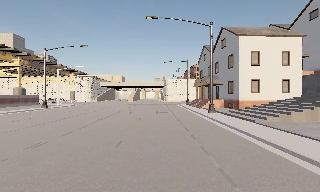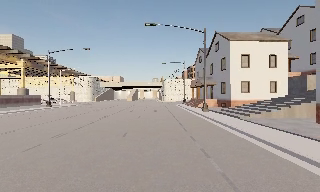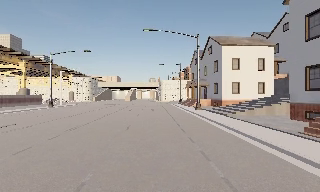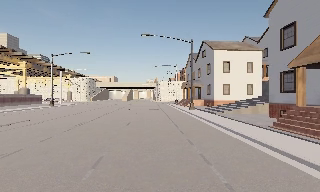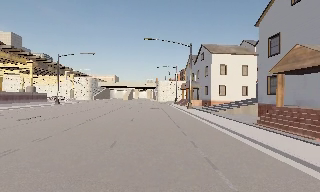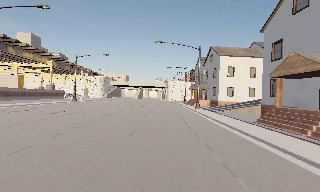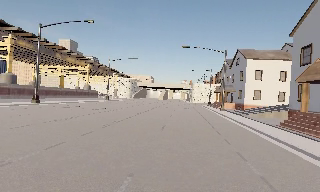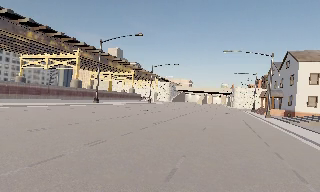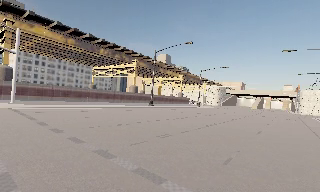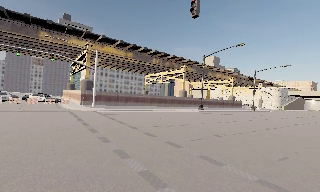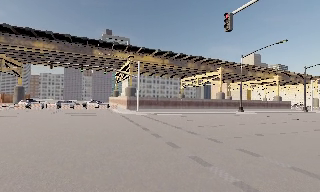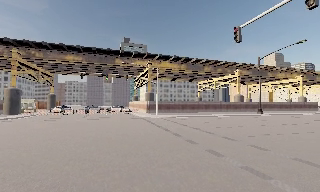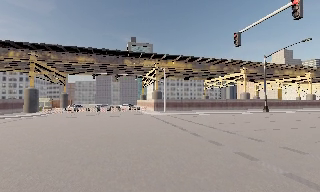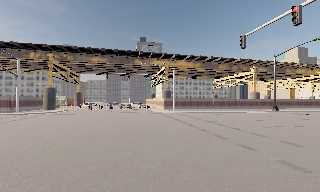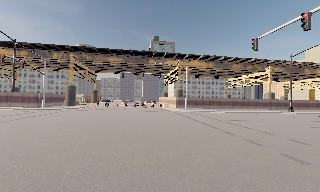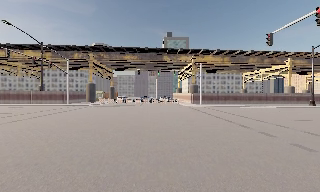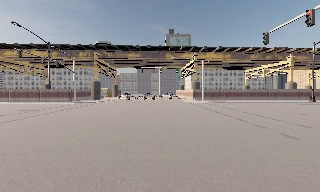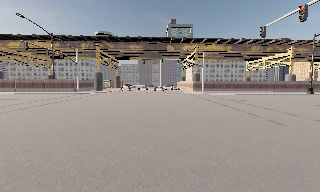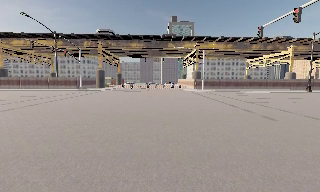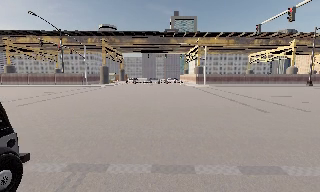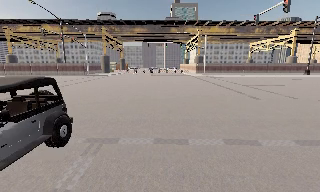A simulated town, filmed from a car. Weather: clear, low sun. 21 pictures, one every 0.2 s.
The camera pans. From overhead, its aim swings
counterclockwise.
The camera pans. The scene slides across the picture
to the right.
0.0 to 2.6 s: The scene slides to the right, as the camera pans about 80 degrees to its left. It travels backward, about 20 m.
2.6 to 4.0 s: The scene slides to the right, as the camera pans about 10 degrees to its left. It travels backward, about 6 m, so what stands in front gets smaller. Its aim tips downward by about 10 degrees, and the scene shifts upward.
The film runs backward here.
